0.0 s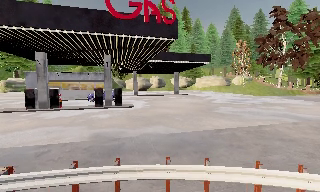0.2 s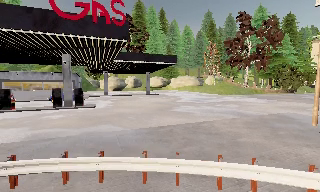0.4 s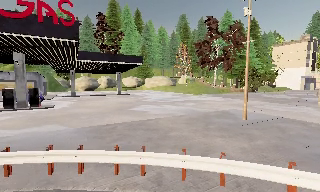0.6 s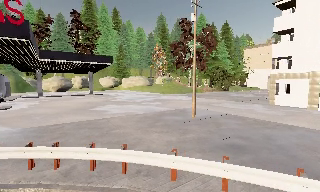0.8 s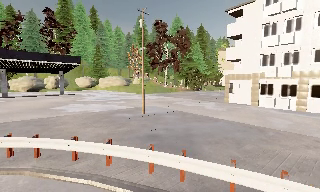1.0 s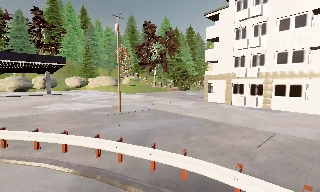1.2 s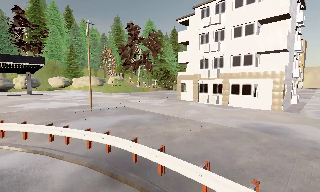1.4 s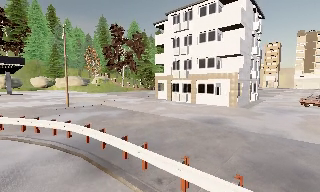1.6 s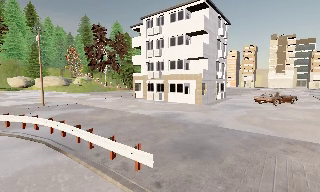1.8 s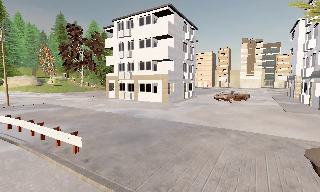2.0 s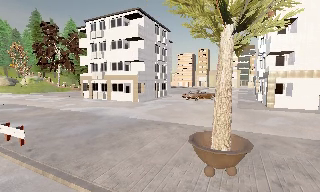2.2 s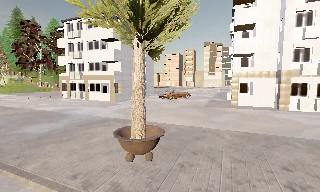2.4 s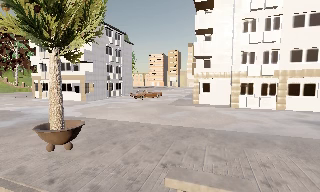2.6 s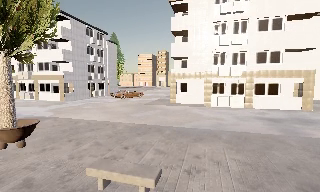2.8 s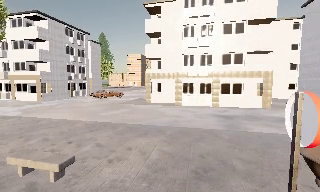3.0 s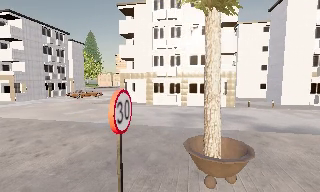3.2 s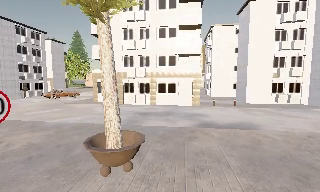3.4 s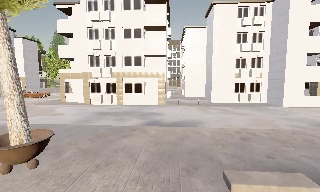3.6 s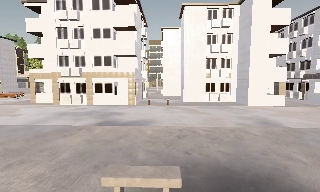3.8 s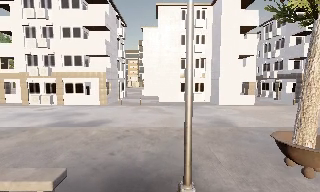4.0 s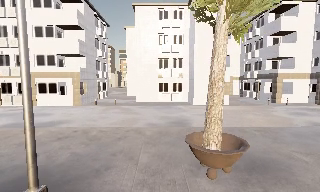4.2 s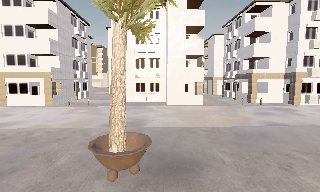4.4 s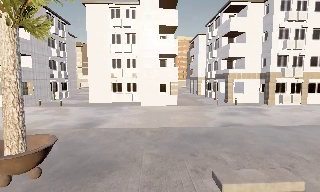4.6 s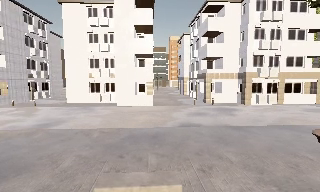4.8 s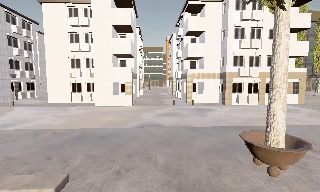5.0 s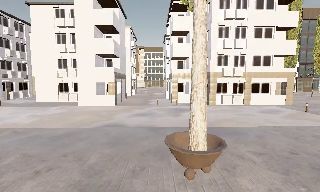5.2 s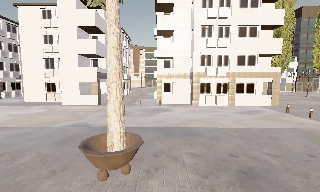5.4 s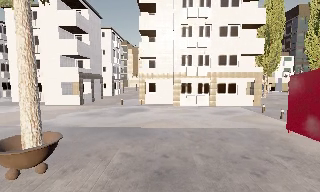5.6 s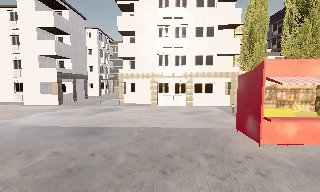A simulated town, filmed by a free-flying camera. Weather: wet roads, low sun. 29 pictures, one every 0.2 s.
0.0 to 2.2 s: The scene slides to the left, as the camera pans about 50 degrees to its right. It travels to its right and backward, about 25 m, so close, fixed things drift to the left.
2.2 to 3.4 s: The scene slides to the left, as the camera pans about 20 degrees to its right. It travels to its right, about 13 m, so close, fixed things drift to the left.
3.4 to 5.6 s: The camera travels to its right, about 25 m, so close, fixed things drift to the left.
The film runs backward here.
